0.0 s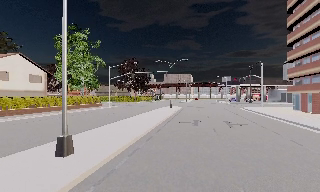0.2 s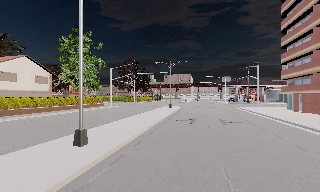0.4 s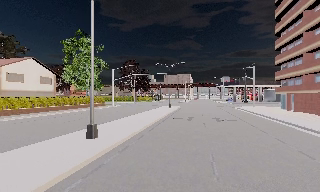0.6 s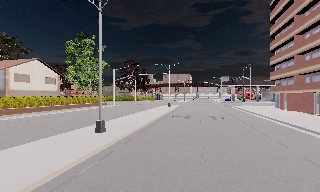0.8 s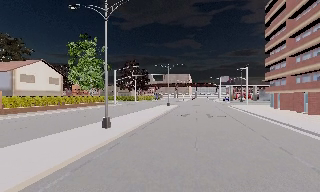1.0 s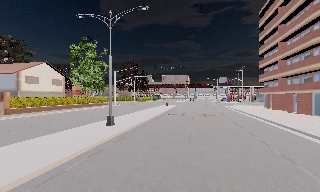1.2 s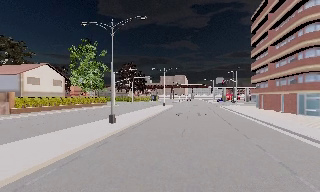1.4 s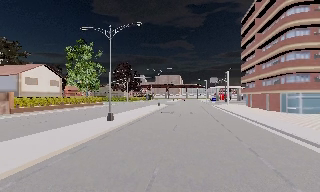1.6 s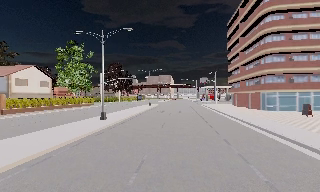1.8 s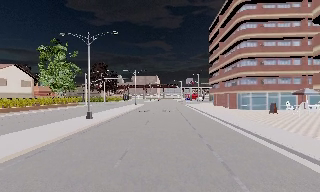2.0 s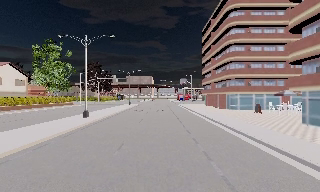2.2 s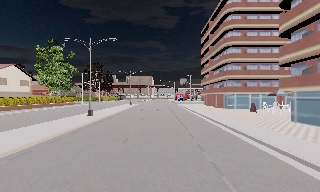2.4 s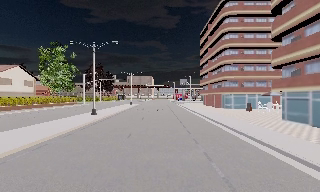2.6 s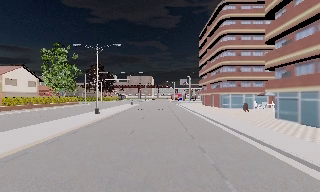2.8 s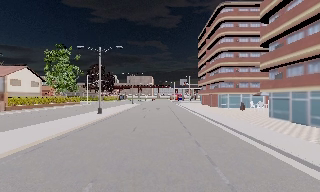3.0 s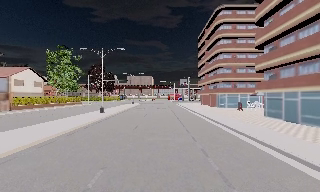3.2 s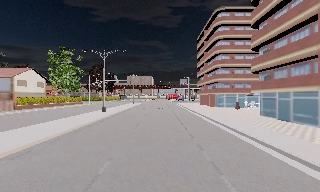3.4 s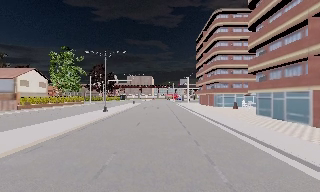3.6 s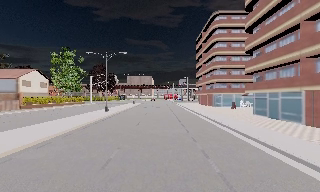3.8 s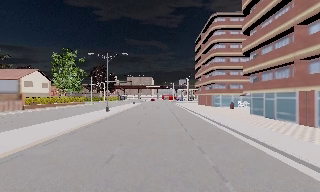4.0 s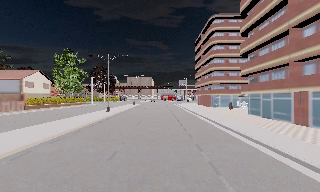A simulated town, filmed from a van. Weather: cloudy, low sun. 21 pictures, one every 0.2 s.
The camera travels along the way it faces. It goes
backward.
0.0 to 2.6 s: The camera swings to its right by about 15 degrees, and the scene slides to the left. It travels backward, about 14 m, so what stands in front gets smaller.
2.6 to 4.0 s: The camera travels backward, about 4.5 m, so what stands in front gets smaller. It loses speed.
The film runs backward here.
